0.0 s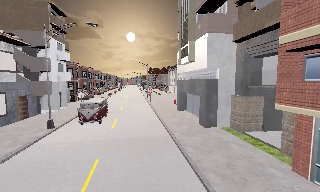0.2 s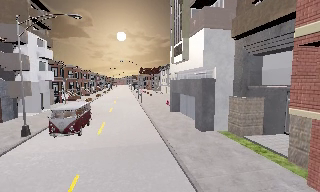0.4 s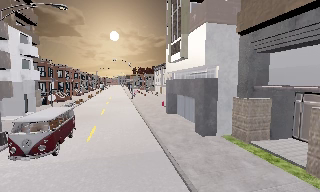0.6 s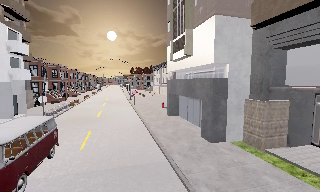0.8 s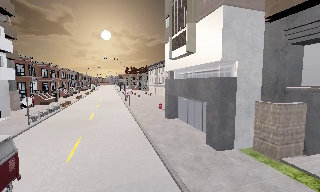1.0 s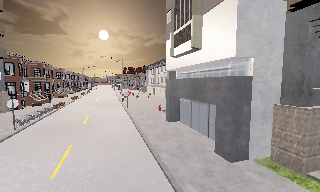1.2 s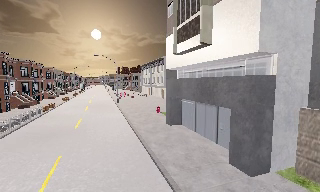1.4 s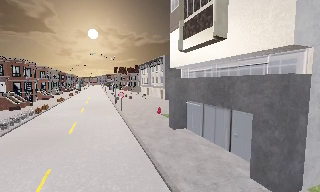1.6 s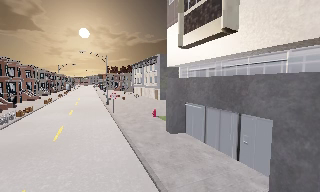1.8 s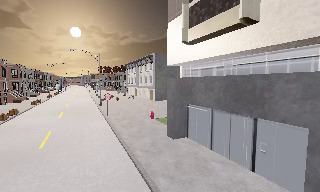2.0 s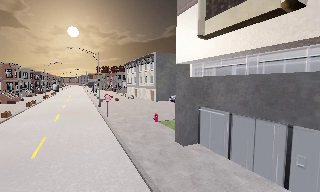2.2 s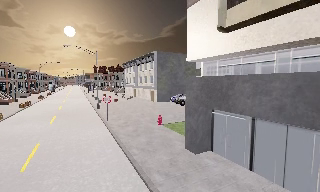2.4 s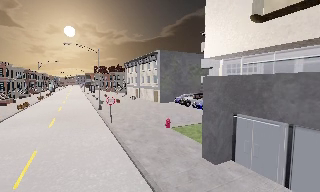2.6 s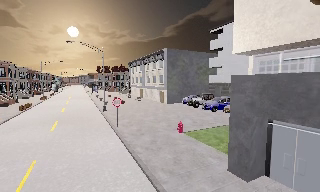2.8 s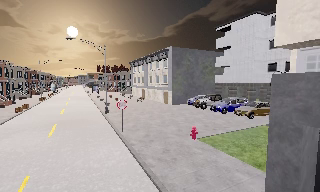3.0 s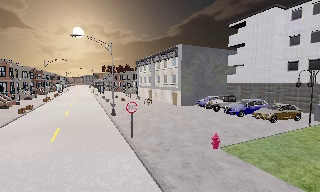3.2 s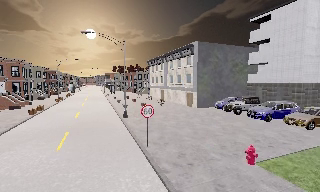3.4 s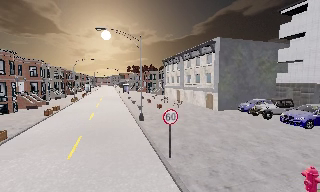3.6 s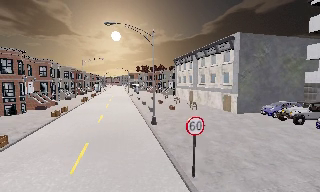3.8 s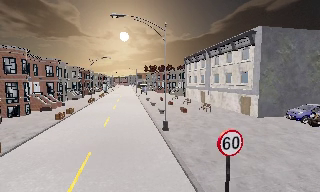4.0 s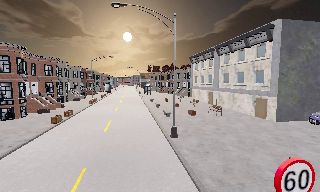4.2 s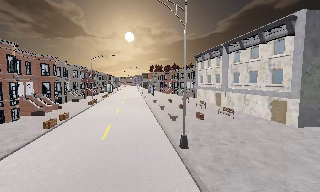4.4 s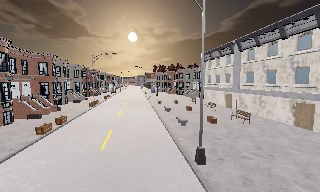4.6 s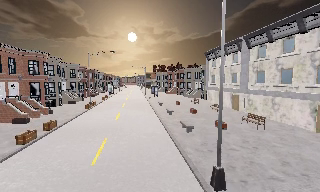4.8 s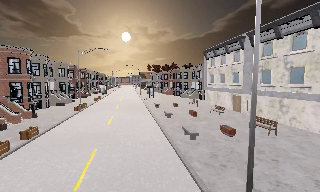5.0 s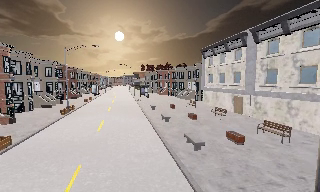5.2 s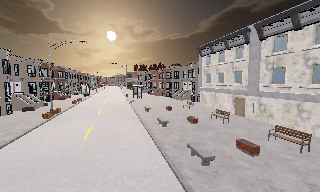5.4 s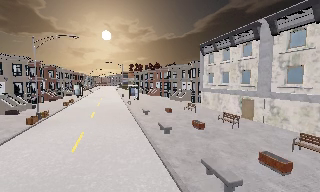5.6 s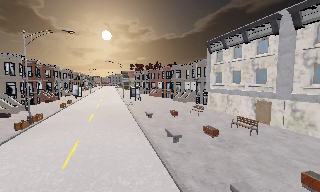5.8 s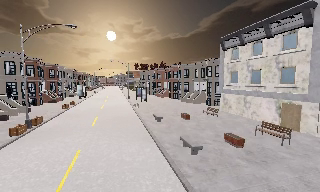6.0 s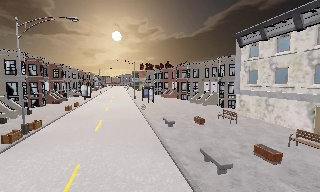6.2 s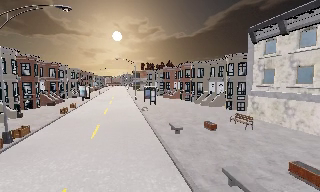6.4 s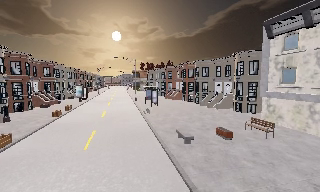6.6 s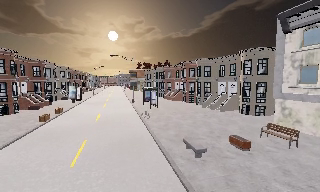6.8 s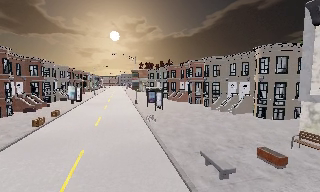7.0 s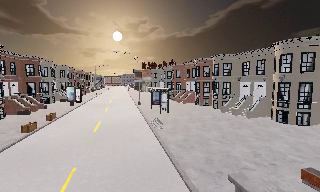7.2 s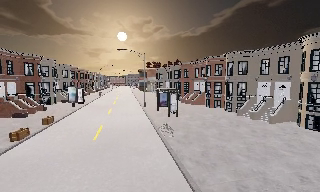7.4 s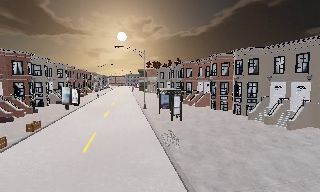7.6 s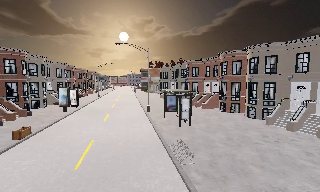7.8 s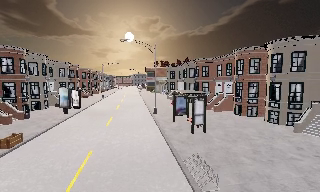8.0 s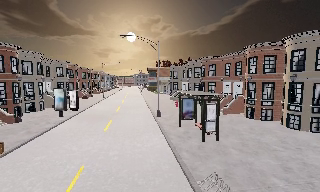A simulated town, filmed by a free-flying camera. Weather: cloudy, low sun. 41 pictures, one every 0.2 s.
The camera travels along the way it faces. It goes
forward.
0.0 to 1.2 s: The camera pans to its right, which is clockwise from overhead, by about 10 degrees. It travels forward, about 7 m, so what stands in front looms larger.
1.2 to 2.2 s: The camera travels forward and to its left, about 6 m, so what stands in front looms larger.
2.2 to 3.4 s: The camera pans to its left, which is counterclockwise from overhead, by about 10 degrees. It travels forward and to its left, about 8 m, so what stands in front looms larger.
3.4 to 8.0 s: The camera travels forward, about 35 m, so what stands in front looms larger.
The film runs forward here.
